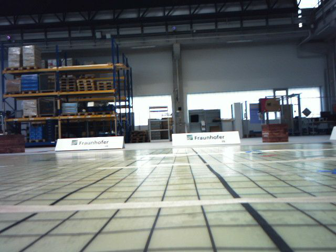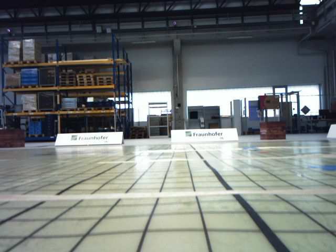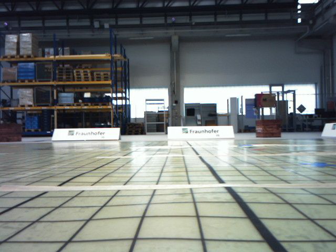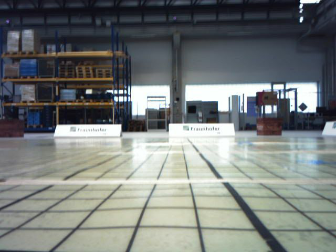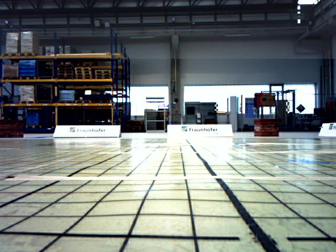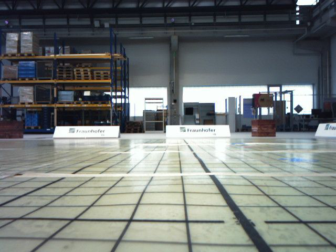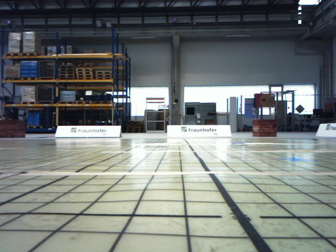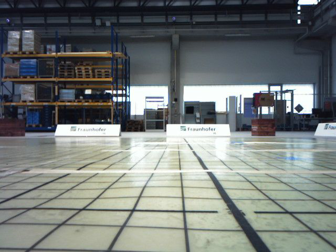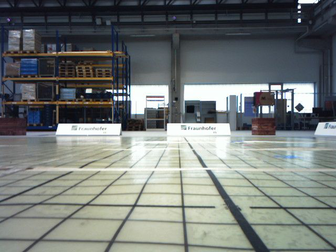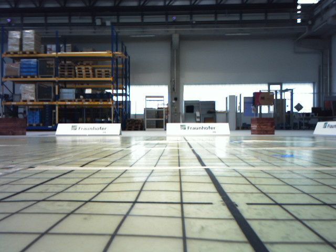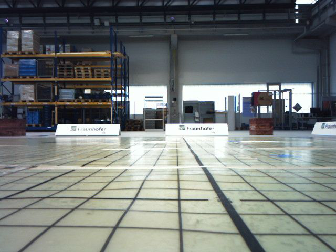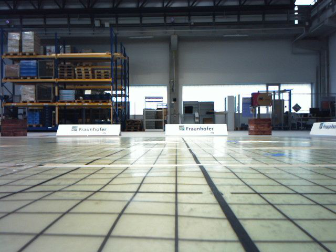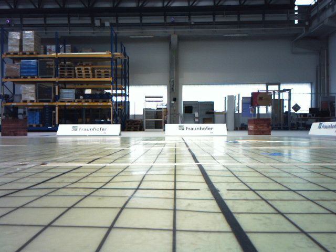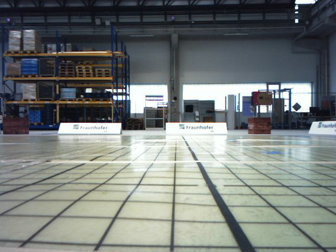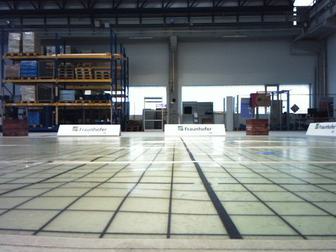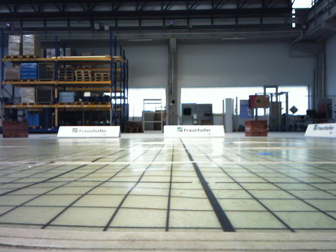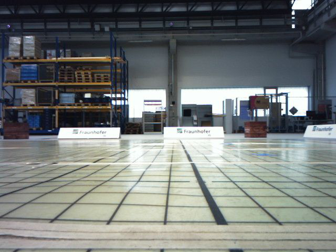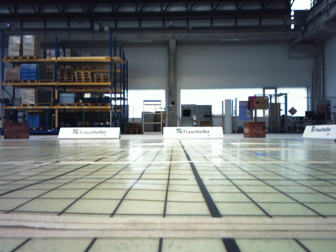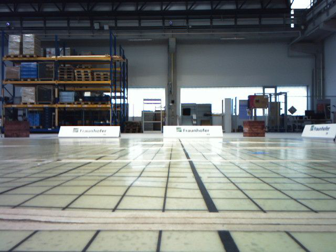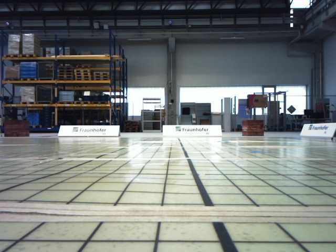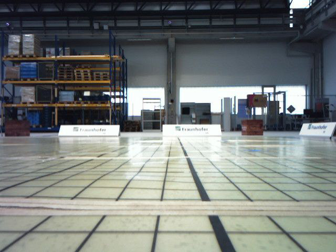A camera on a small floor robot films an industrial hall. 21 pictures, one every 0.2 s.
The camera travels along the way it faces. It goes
backward.
0.0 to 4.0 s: The camera travels backward, about 0.8 m, so what stands in front gets smaller.
The film runs backward here.
